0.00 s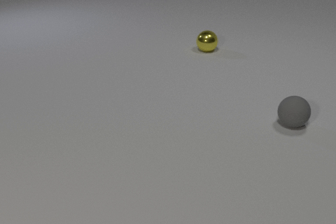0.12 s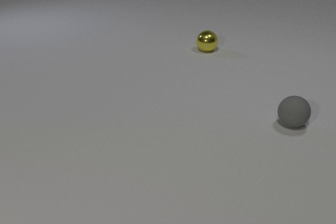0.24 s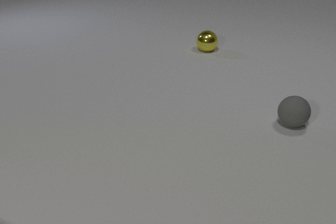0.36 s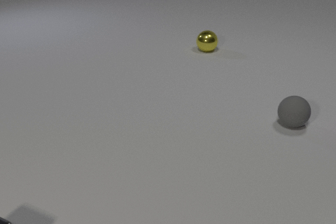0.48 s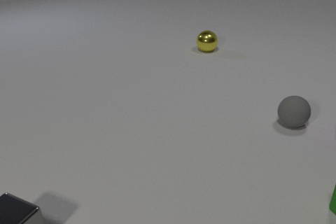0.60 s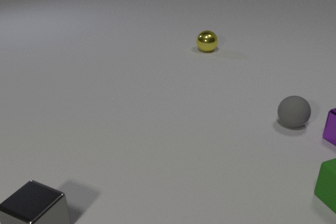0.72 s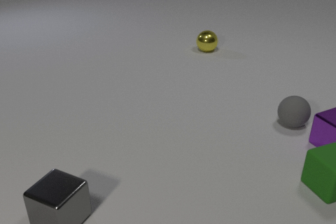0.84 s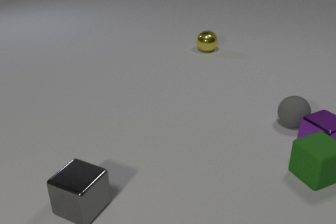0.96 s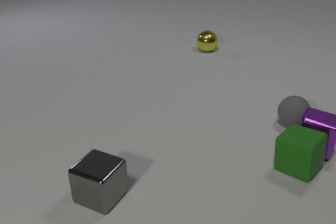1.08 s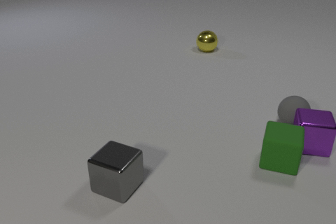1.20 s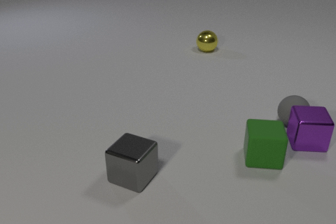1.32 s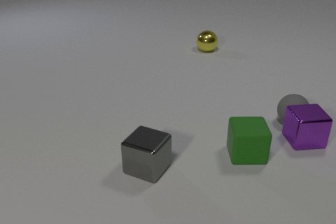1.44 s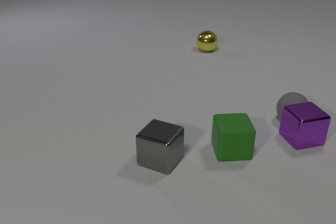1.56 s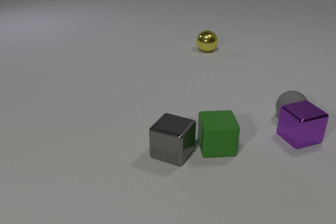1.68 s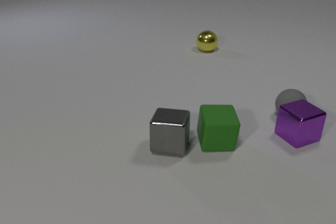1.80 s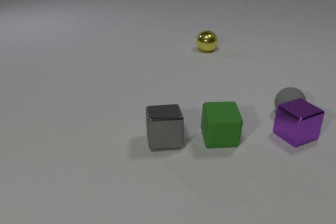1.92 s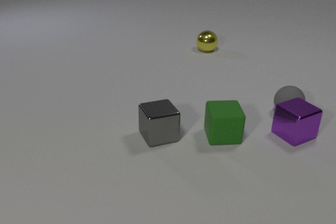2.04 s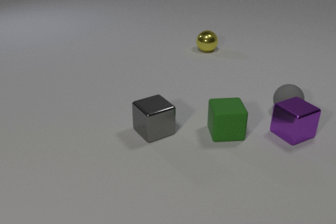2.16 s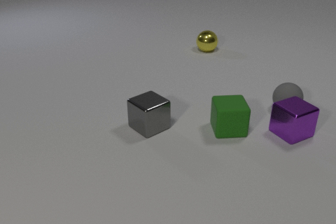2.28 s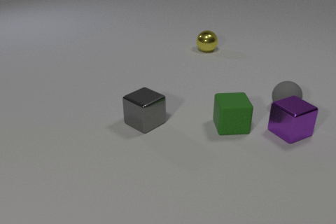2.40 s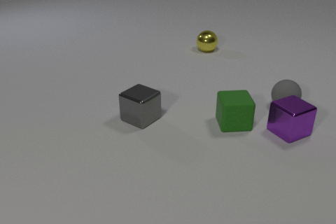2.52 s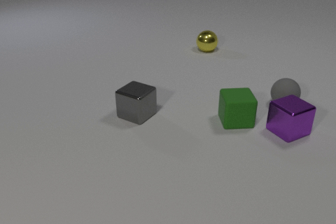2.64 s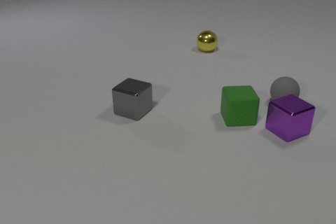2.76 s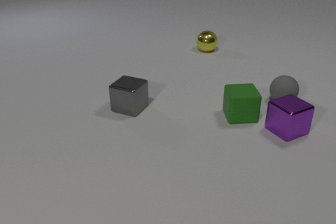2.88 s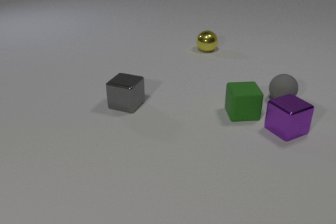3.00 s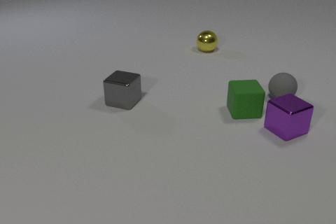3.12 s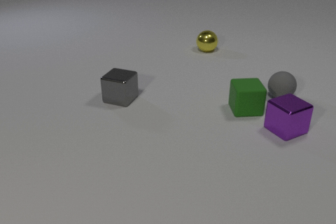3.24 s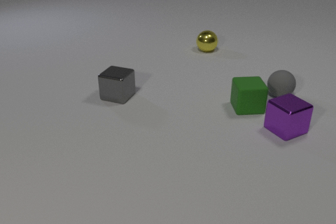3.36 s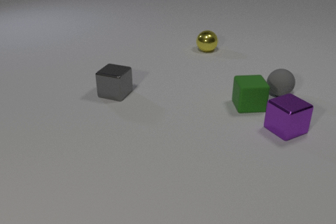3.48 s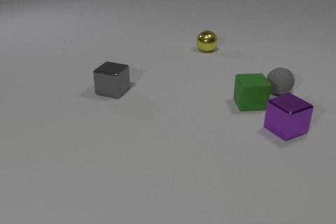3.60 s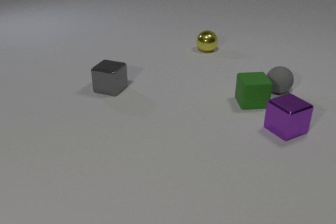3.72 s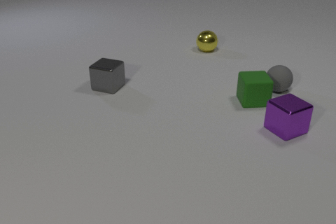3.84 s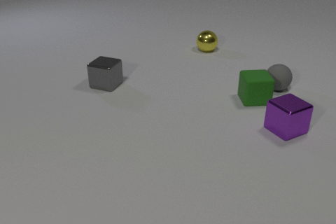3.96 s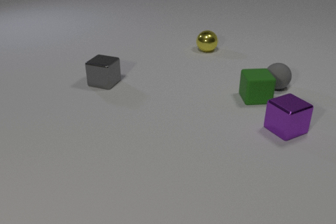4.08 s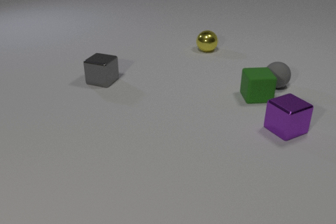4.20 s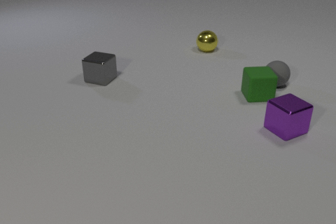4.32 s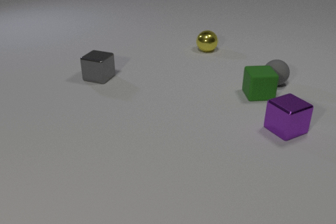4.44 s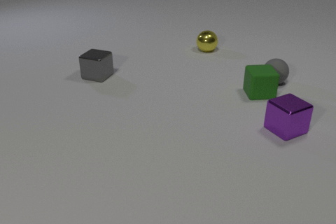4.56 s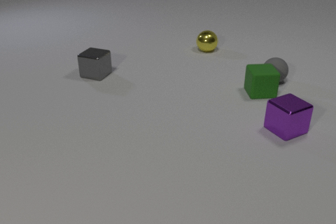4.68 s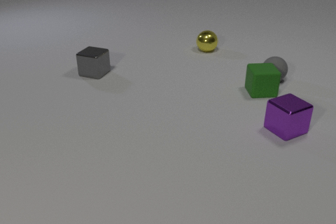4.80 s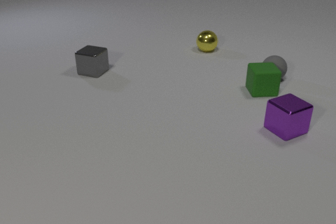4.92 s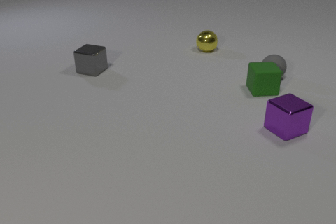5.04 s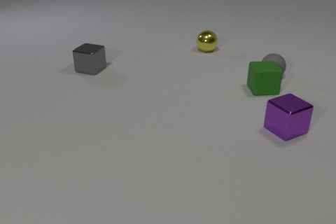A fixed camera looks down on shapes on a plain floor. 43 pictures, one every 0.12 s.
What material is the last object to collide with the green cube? metal.
What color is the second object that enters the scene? green.
How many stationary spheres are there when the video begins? 2.
0.00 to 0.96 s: The green rubber cube comes in at the right edge, slides to the left and away from the camera, spins so that its near face slides to the right, counterclockwise seen from above. The purple metal cube comes in at the right edge, slides toward the camera and to the left, spins counterclockwise seen from above by about 30 degrees, its near face sliding to the right. The gray metal cube comes in at the bottom edge, slides to the right and away from the camera. The green rubber cube and the purple metal cube collide.
0.96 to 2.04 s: The green rubber cube slides to the left and away from the camera, spins counterclockwise seen from above by about 45 degrees, its near face sliding to the right. The purple metal cube slides to the left and away from the camera, spins counterclockwise seen from above by about 60 degrees, its near face sliding to the right. The gray rubber sphere rolls away from the camera. The gray metal cube slides away from the camera and to the right, spins counterclockwise seen from above by about 60 degrees, its near face sliding to the right. The purple metal cube and the gray rubber sphere collide. The green rubber cube and the gray metal cube collide.
2.04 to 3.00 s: The green rubber cube slides away from the camera. The purple metal cube moves, and ends about where it began. The gray rubber sphere rolls away from the camera. The gray metal cube slides away from the camera and to the left, spins counterclockwise seen from above by about 30 degrees, its near face sliding to the right.
3.00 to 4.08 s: The green rubber cube slides away from the camera. The gray rubber sphere rolls away from the camera. The gray metal cube slides away from the camera and to the left.
4.08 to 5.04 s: The green rubber cube slides away from the camera. The gray rubber sphere rolls away from the camera. The gray metal cube slides away from the camera.
